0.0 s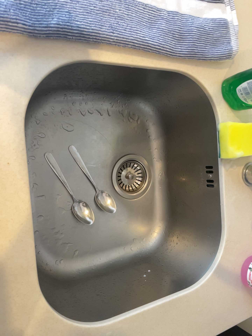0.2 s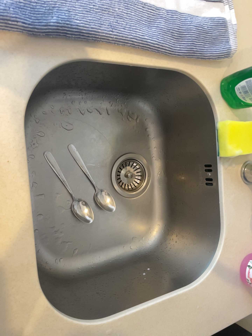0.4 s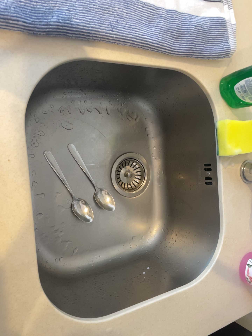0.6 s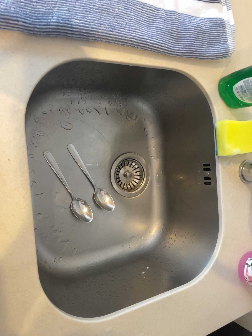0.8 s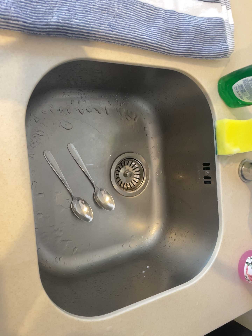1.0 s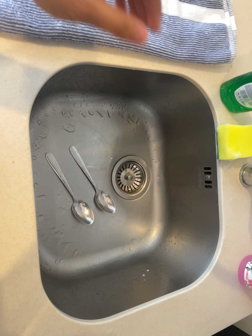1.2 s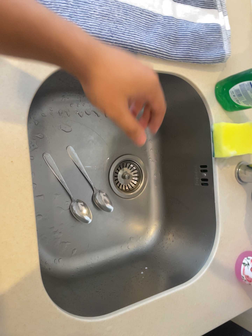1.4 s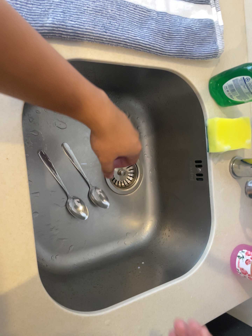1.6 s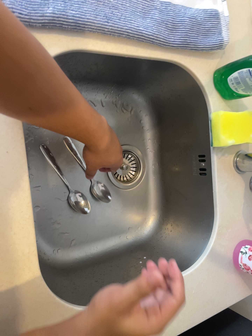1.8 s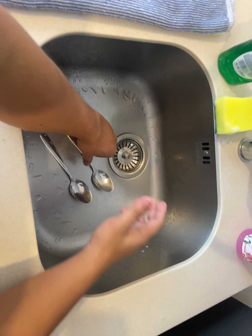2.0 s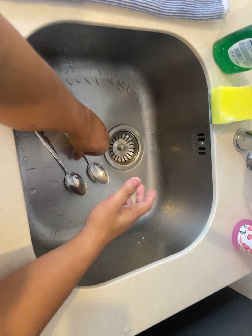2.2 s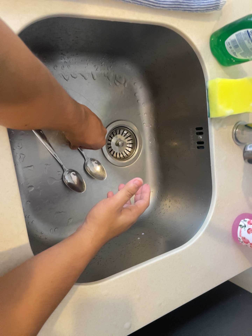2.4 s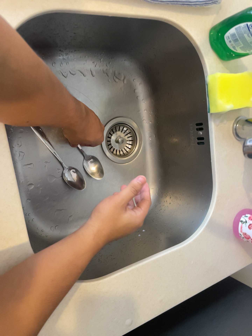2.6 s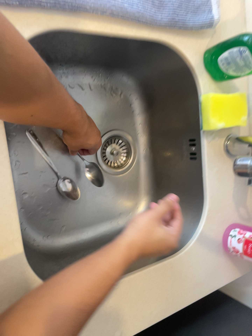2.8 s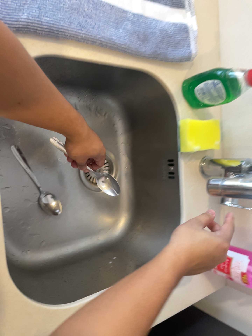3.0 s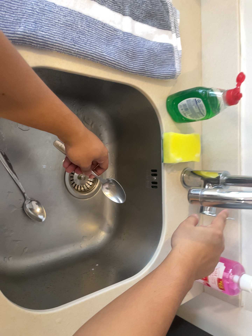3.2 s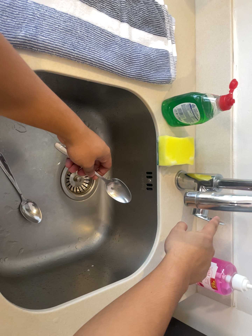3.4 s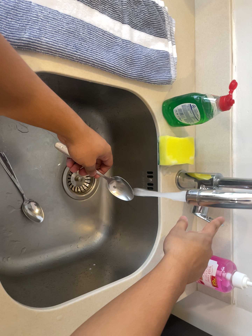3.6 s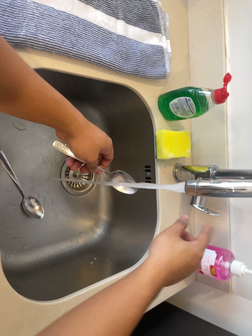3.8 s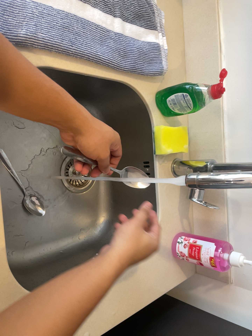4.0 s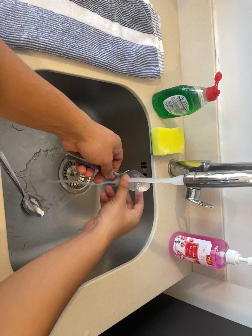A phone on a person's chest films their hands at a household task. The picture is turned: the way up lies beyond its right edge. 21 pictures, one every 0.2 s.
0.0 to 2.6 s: The camera shifts only a little, or ends up much as it began.
2.6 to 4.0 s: The camera swings to its right by about 15 degrees, and the scene slides to the left. It travels backward and to its left, about 12 cm, so what stands in front gets smaller.
The film runs forward here.
